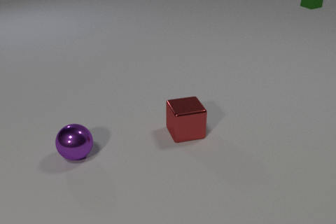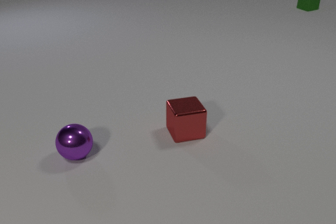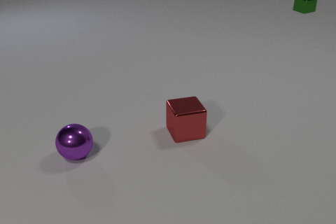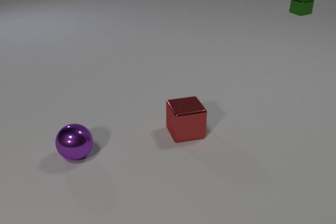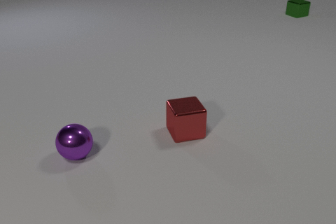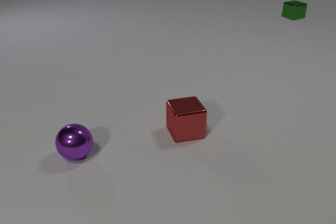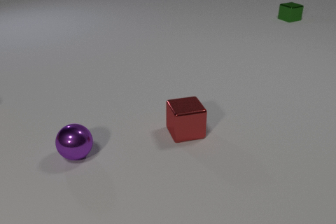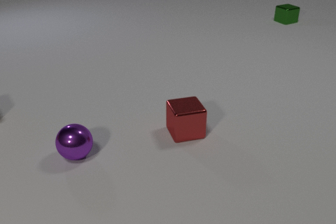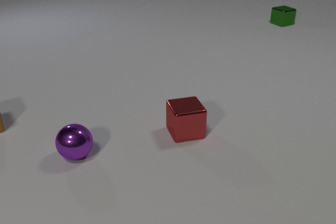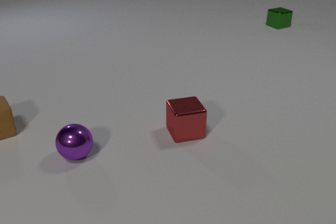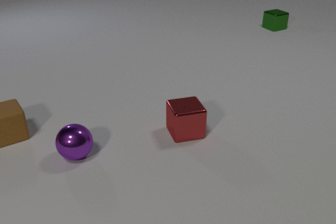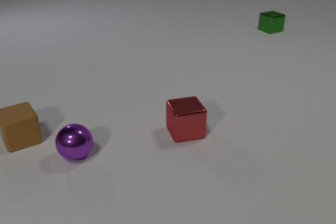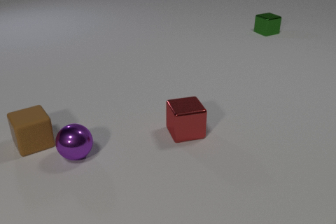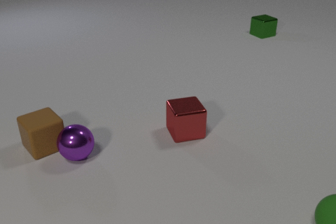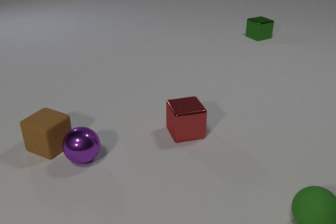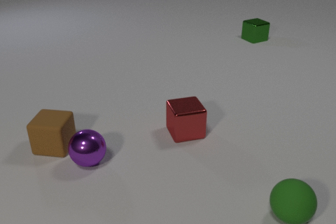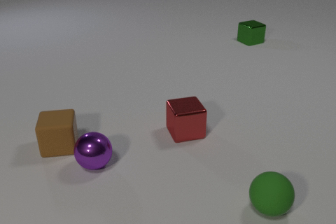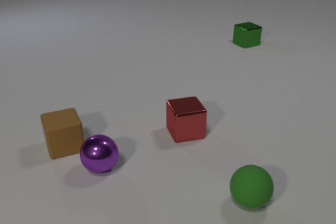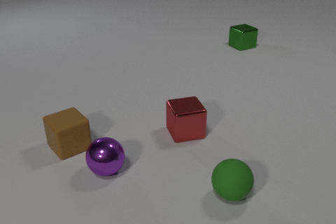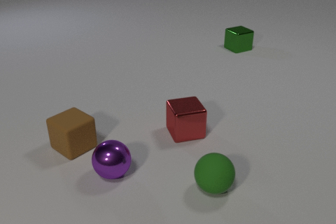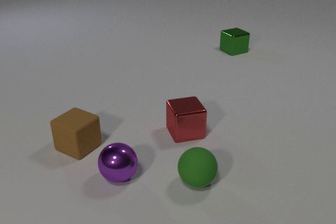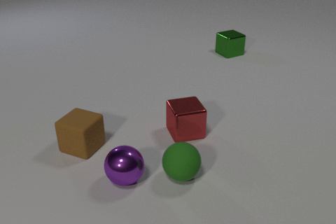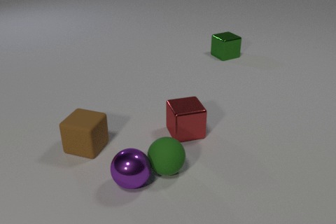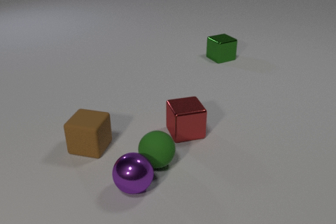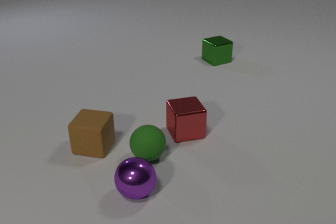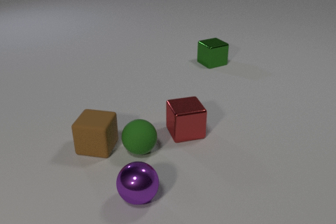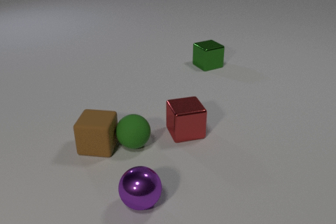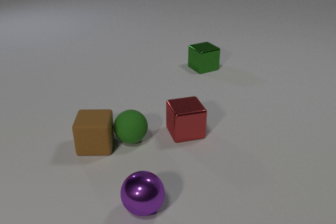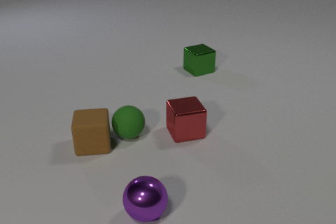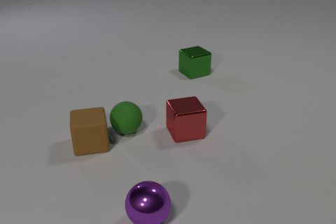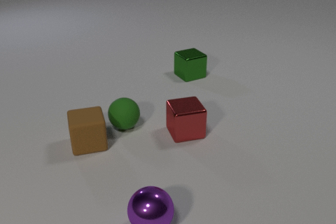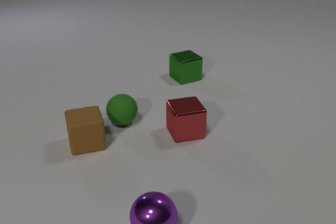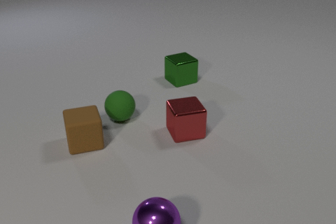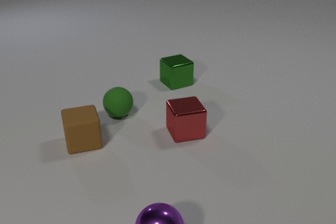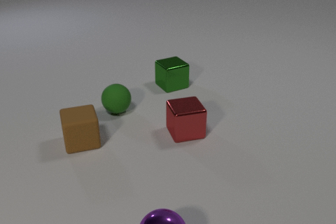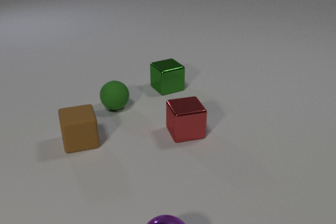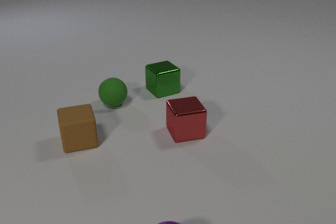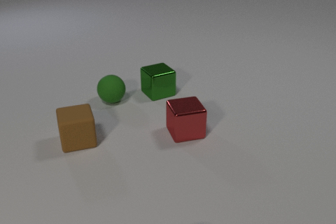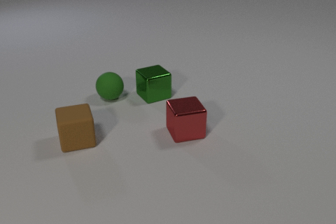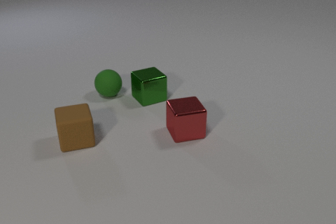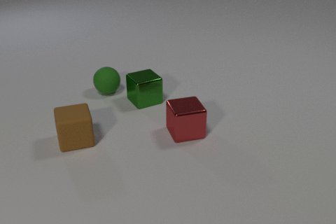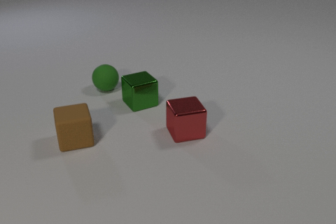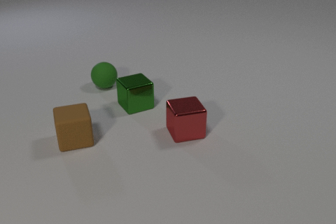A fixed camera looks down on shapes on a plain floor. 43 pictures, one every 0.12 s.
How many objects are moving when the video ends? 3.
What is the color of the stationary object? red.
What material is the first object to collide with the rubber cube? metal.
0.00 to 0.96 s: The brown rubber cube comes in at the left edge. The green metal cube slides toward the camera.
0.96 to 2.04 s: The brown rubber cube slides to the right and toward the camera, spins so that its near face slides to the right, counterclockwise seen from above. The purple metal sphere rolls toward the camera and to the right. The green rubber sphere comes in at the right edge, rolls to the left. The green metal cube slides toward the camera and to the left. The brown rubber cube and the purple metal sphere collide.
2.04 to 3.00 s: The brown rubber cube slides to the right, spins so that its near face slides to the right, counterclockwise seen from above. The purple metal sphere rolls toward the camera and to the right. The green rubber sphere rolls to the left and away from the camera. The green metal cube slides toward the camera and to the left. The purple metal sphere and the green rubber sphere collide.
3.00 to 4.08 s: The brown rubber cube slides to the left and away from the camera, spins counterclockwise seen from above by about 30 degrees, its near face sliding to the right. The purple metal sphere rolls toward the camera. The green rubber sphere rolls away from the camera. The green metal cube slides toward the camera and to the left. The brown rubber cube and the green rubber sphere collide.
4.08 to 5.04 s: The brown rubber cube moves, and ends about where it began. The purple metal sphere rolls toward the camera, leaves at the bottom edge. The green rubber sphere rolls away from the camera. The green metal cube slides toward the camera and to the left.
